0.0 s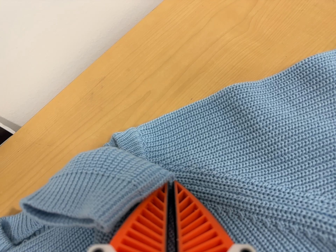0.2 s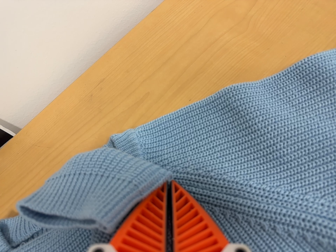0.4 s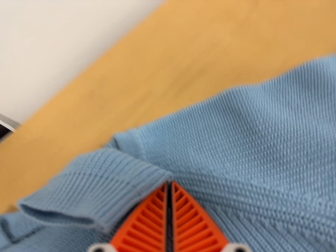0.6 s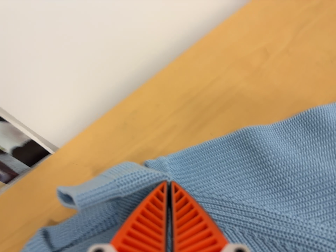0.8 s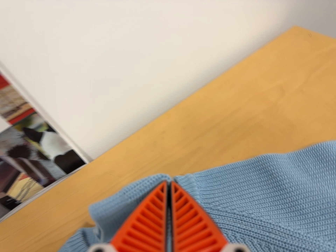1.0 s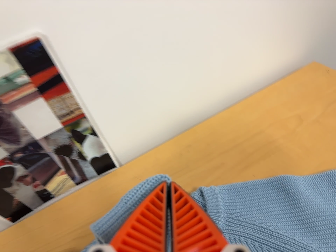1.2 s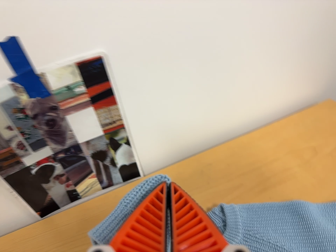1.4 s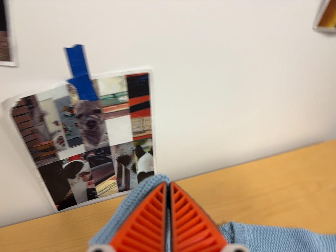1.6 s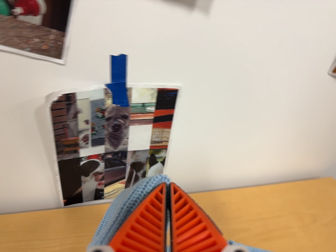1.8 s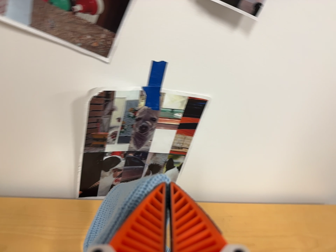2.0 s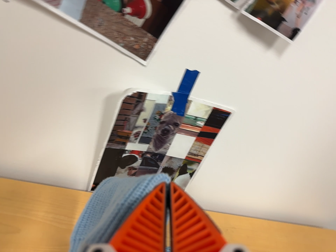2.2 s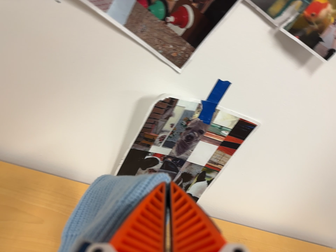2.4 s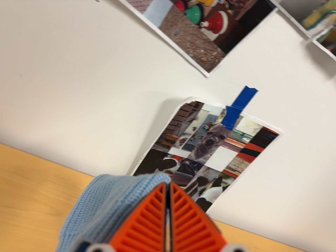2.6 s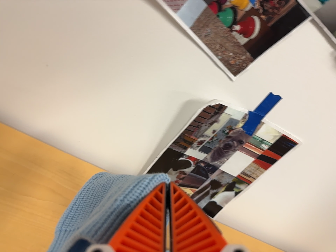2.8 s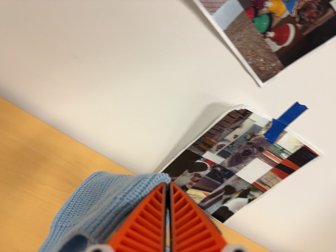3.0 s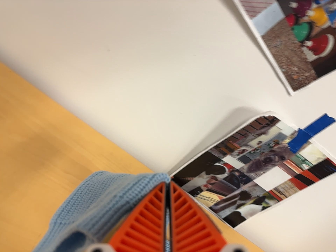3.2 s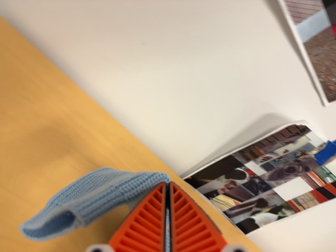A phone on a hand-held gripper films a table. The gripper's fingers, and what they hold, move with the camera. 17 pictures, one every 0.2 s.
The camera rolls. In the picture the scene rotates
clockwise.
The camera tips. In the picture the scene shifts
downward.
0.0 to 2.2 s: The camera travels to its left and backward, about 50 cm, so close, fixed things drift to the right. Its aim tips toward the top of its view by about 30 degrees, and the scene shifts downward. It rolls about its line of sight by about 60 degrees, and the scene rotates clockwise.
2.2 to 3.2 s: The camera travels to its left, about 16 cm, so close, fixed things drift to the right. It rolls about its line of sight by about 25 degrees, and the scene rotates clockwise.
The film runs backward here.
